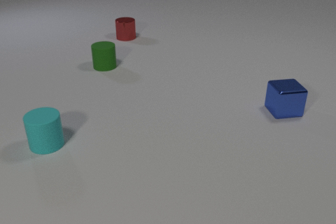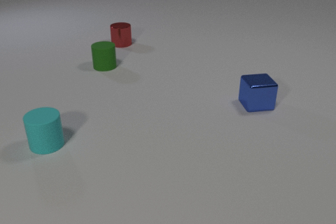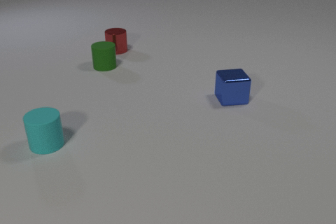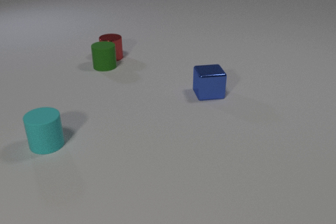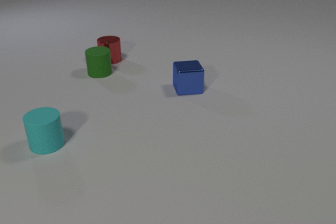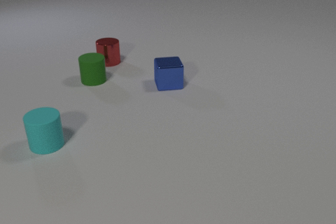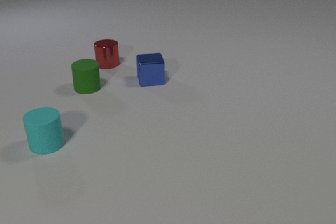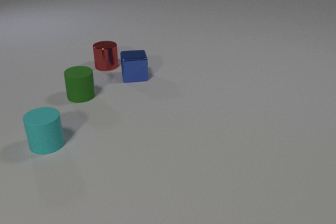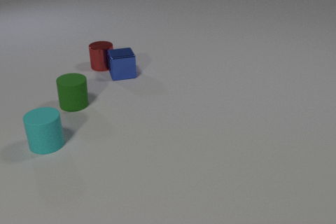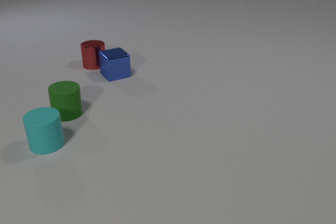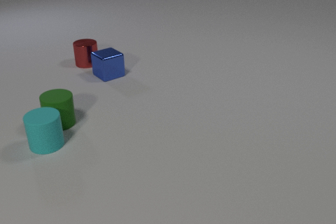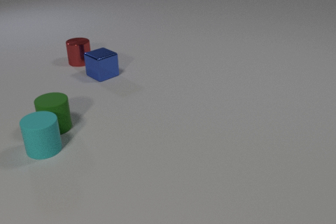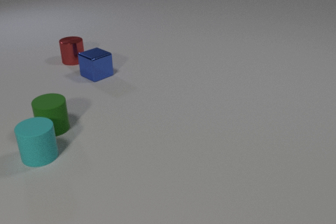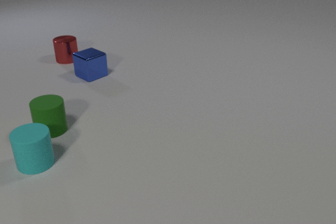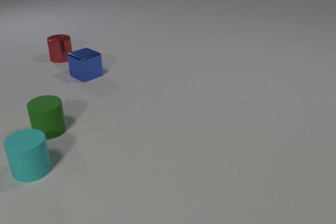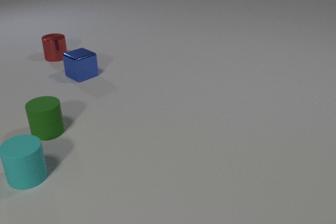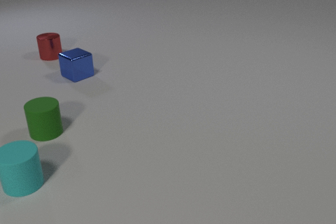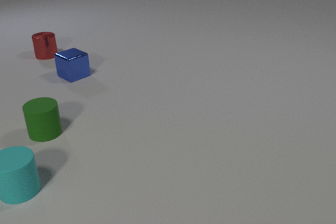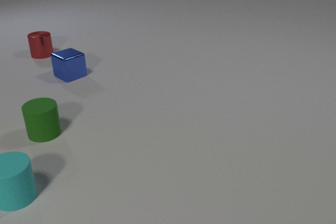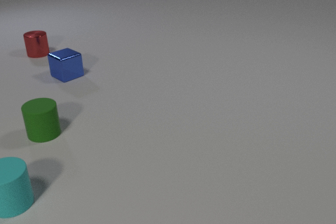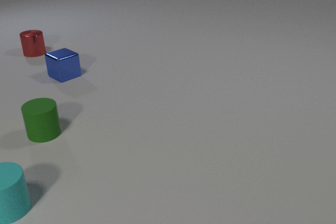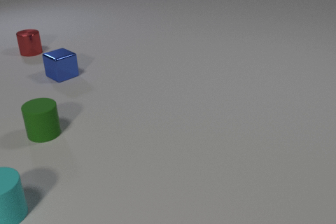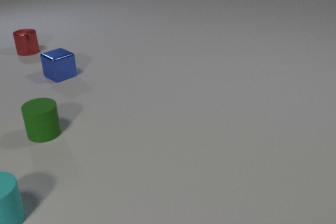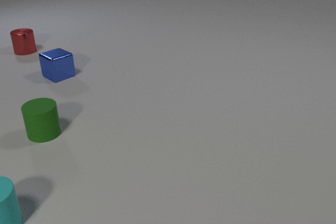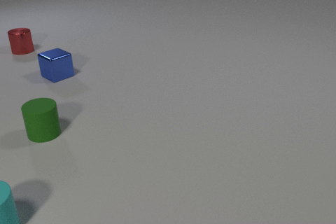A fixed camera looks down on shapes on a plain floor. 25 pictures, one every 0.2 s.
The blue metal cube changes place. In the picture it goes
to the left.
The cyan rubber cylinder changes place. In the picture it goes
toward the camera.
0.0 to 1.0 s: The red metal cylinder slides toward the camera. The green rubber cylinder slides toward the camera. The blue metal cube slides to the left. The red metal cylinder and the green rubber cylinder collide.
1.0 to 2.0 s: The red metal cylinder slides to the left. The green rubber cylinder slides toward the camera and to the left. The blue metal cube slides to the left and away from the camera, spins so that its near face slides to the right, counterclockwise seen from above. The red metal cylinder and the blue metal cube collide.
2.0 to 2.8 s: The red metal cylinder slides to the left and away from the camera. The green rubber cylinder slides toward the camera and to the left. The cyan rubber cylinder slides toward the camera and to the left. The blue metal cube slides to the left. The green rubber cylinder and the cyan rubber cylinder collide.
2.8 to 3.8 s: The red metal cylinder slides to the left and away from the camera. The cyan rubber cylinder slides toward the camera and to the left. The blue metal cube slides to the left.
3.8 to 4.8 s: The red metal cylinder slides to the left and away from the camera. The cyan rubber cylinder slides toward the camera and to the left. The blue metal cube slides to the left.
What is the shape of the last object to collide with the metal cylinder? cube.
What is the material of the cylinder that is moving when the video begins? metal.
Are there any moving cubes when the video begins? yes.
